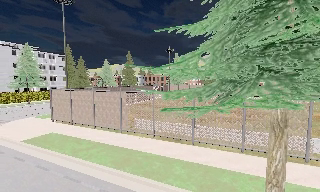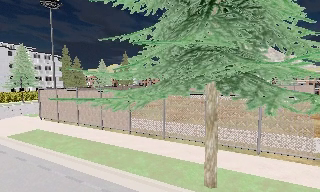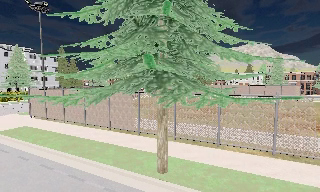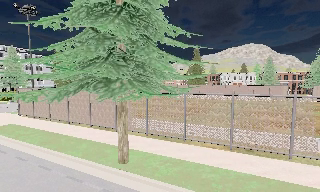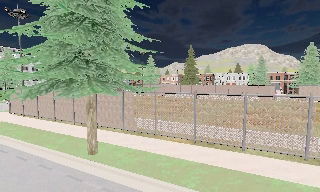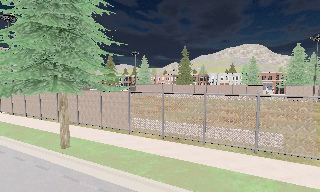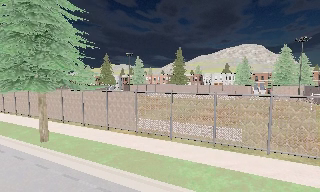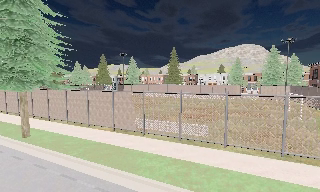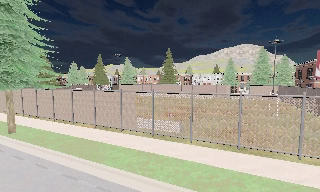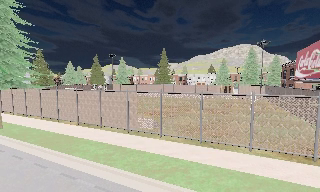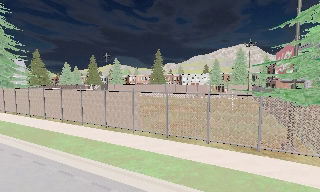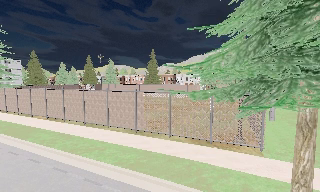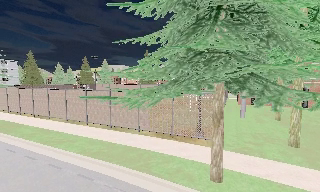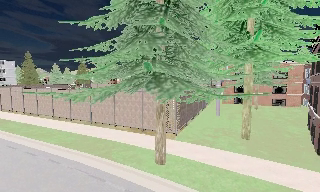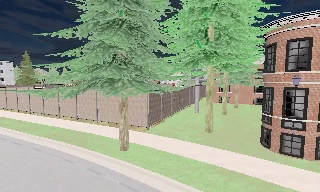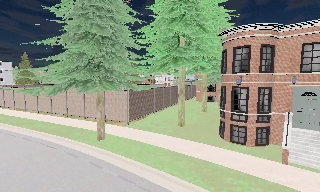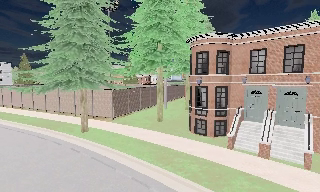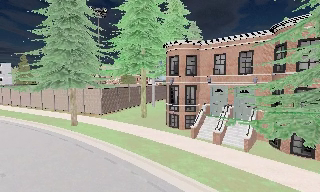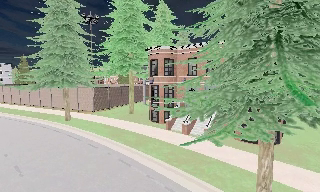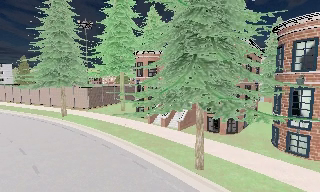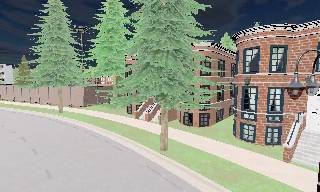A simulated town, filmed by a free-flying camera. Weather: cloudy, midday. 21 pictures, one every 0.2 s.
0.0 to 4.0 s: The camera travels to its right and backward, about 45 m, so close, fixed things drift to the left.
The film runs backward here.
